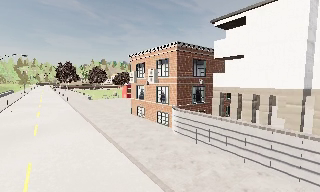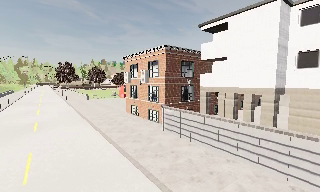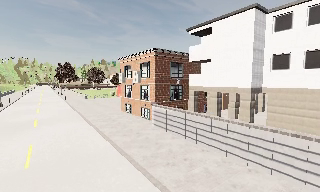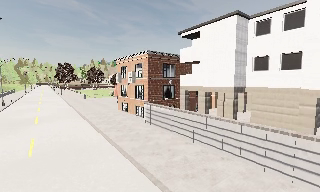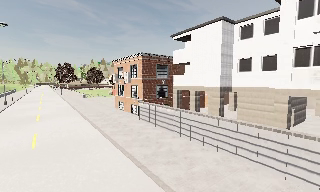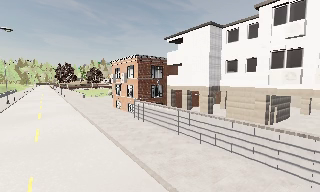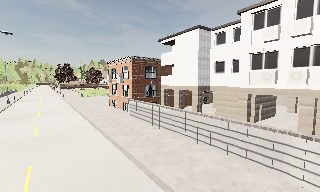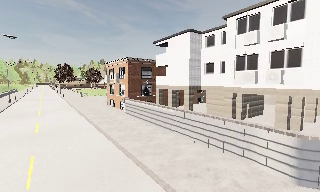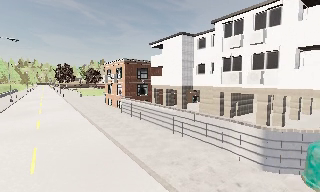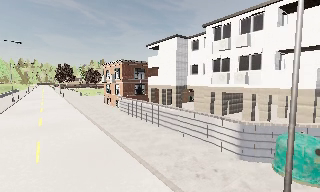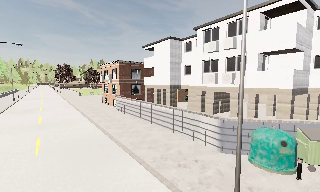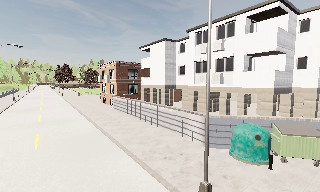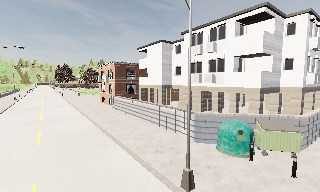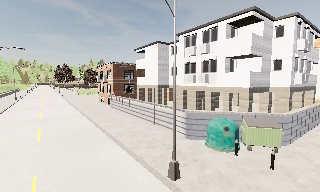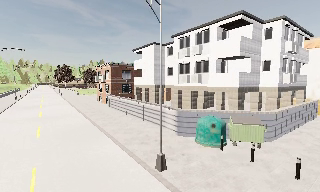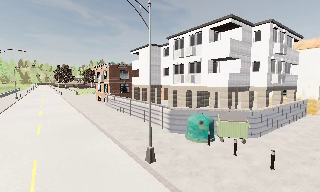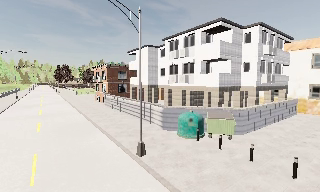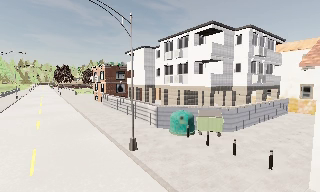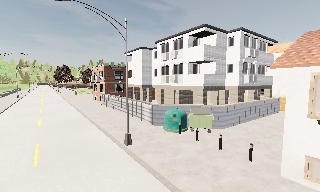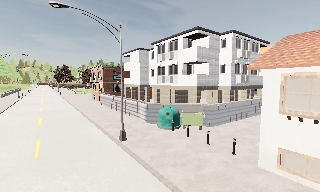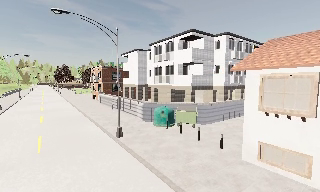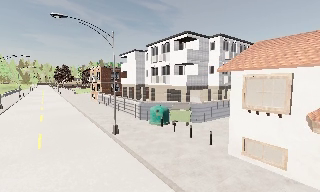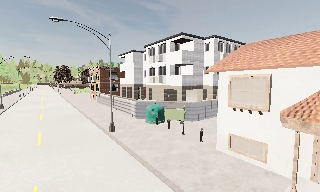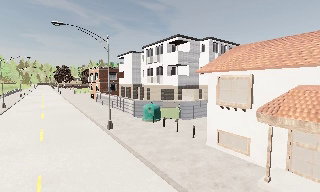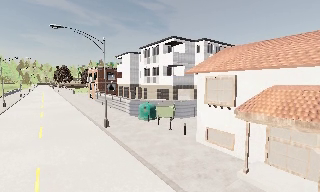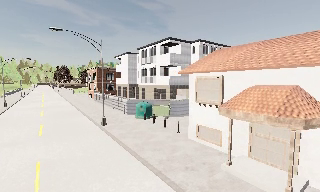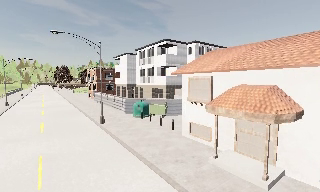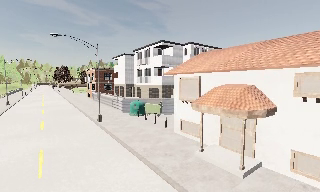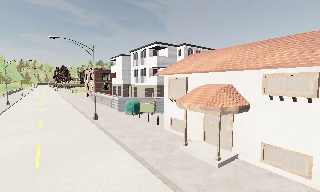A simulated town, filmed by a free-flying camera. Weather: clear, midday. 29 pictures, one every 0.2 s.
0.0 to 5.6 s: The camera travels backward and to its right, about 25 m, so what stands in front gets smaller. It loses speed.
The film runs backward here.
